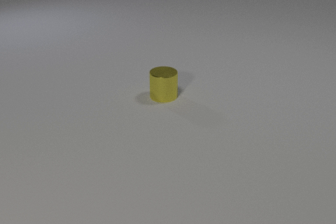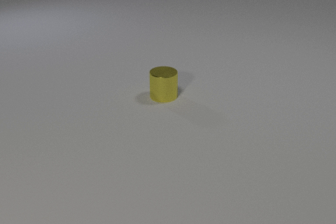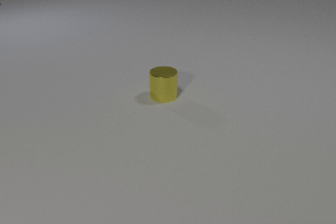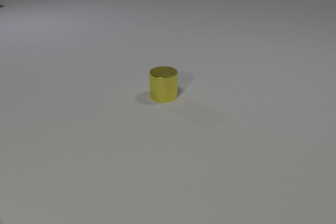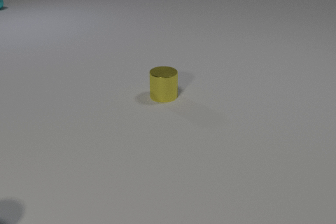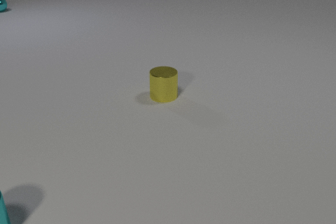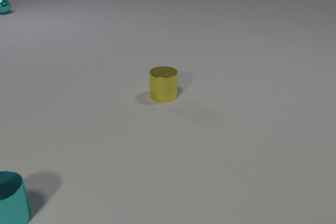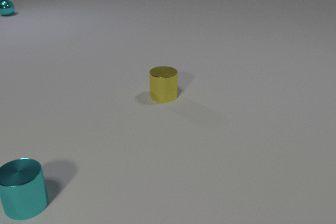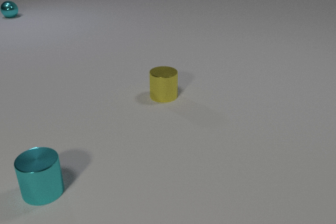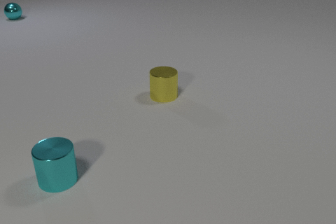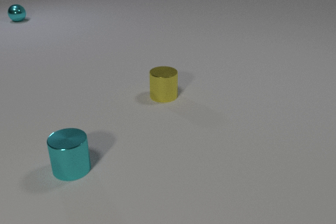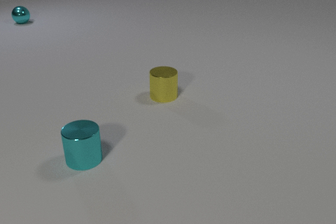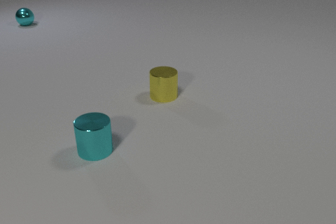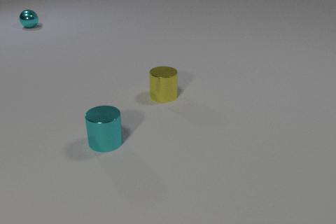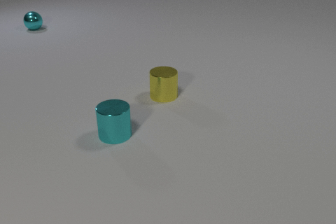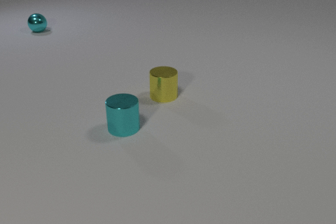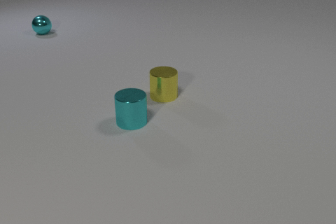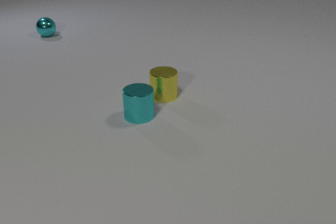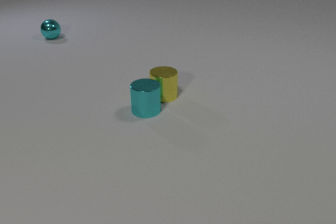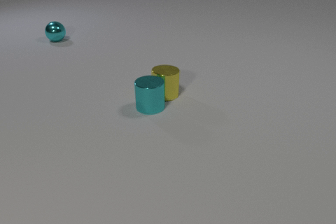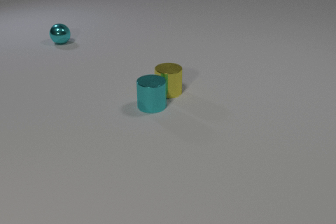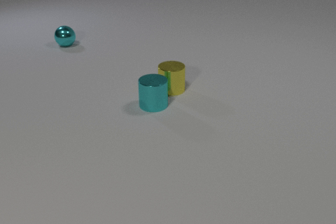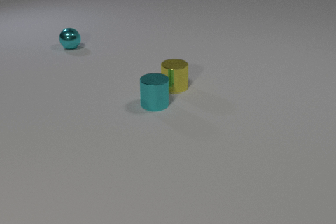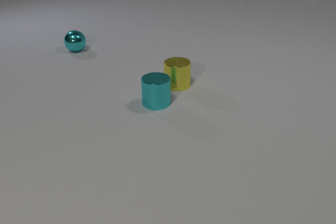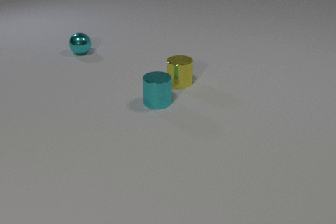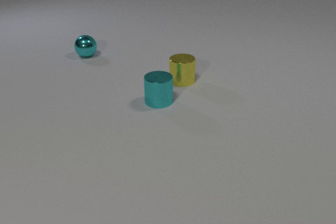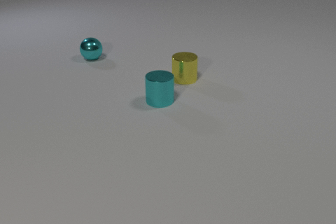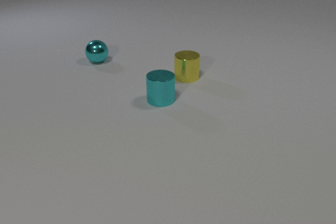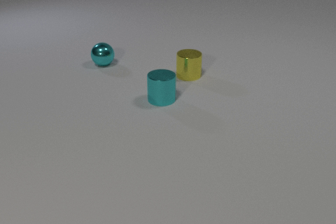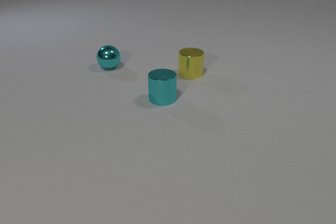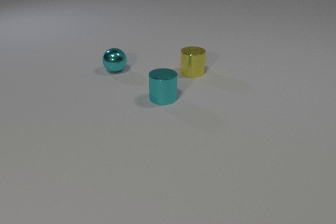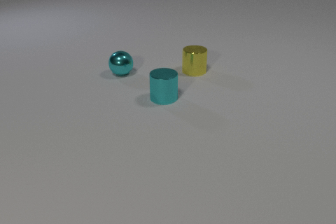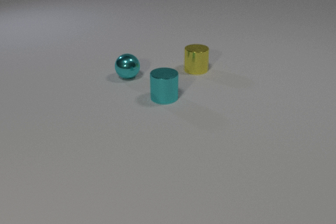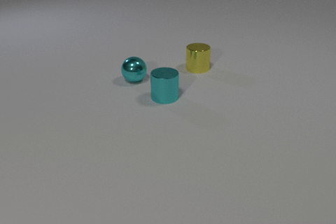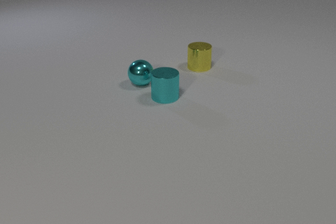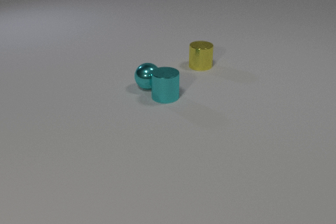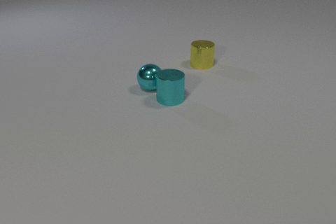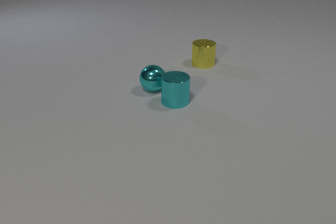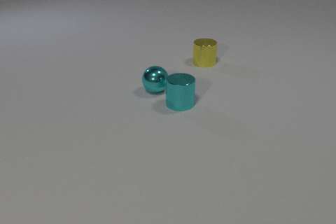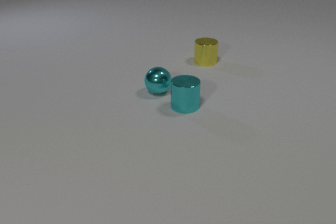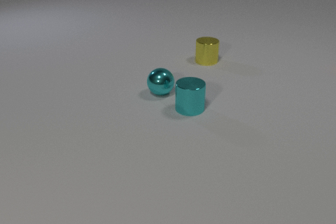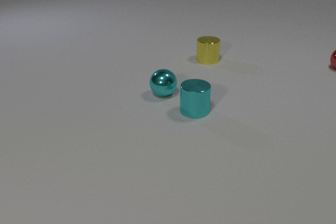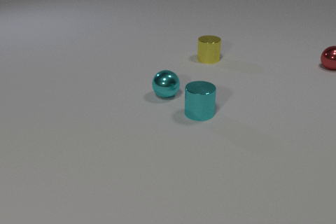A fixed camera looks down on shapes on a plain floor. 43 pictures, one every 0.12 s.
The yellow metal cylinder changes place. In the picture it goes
away from the camera.
The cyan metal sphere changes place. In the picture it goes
toward the camera.
0.00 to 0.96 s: The cyan metal cylinder comes in at the left edge, slides to the right and away from the camera. The cyan metal sphere comes in at the left edge, rolls toward the camera.
0.96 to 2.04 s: The cyan metal cylinder slides away from the camera and to the right. The cyan metal sphere rolls toward the camera and to the right.
2.04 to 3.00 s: The cyan metal cylinder slides away from the camera and to the right. The yellow metal cylinder slides away from the camera and to the right. The cyan metal sphere rolls toward the camera and to the right. The cyan metal cylinder and the yellow metal cylinder collide.
3.00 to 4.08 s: The cyan metal cylinder slides away from the camera and to the right. The yellow metal cylinder slides away from the camera and to the right. The cyan metal sphere rolls toward the camera and to the right.
4.08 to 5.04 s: The cyan metal cylinder slides to the right and toward the camera. The yellow metal cylinder slides away from the camera and to the right. The cyan metal sphere rolls toward the camera and to the right. The red metal sphere comes in at the right edge, rolls to the left. The cyan metal cylinder and the cyan metal sphere collide.
How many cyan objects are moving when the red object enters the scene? 2.
What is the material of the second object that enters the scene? metal.
How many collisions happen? 2.
